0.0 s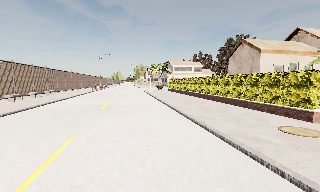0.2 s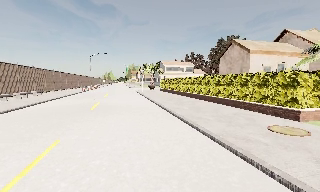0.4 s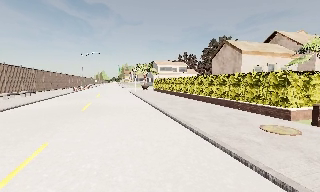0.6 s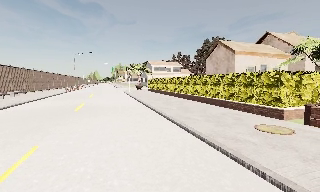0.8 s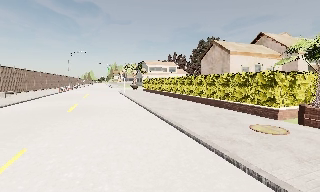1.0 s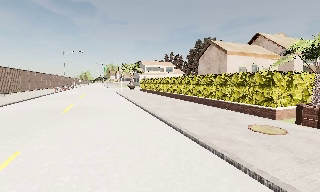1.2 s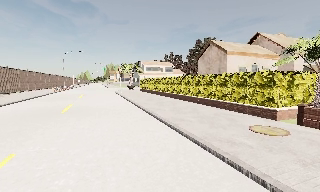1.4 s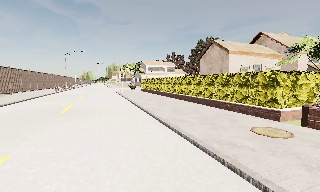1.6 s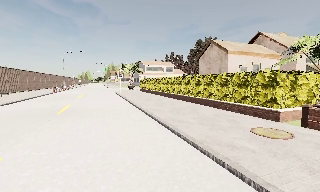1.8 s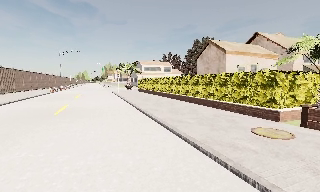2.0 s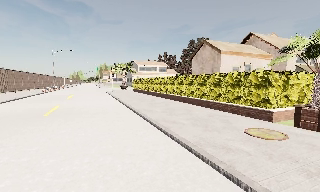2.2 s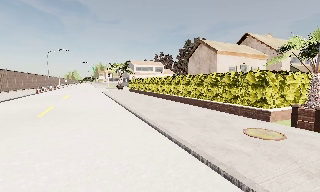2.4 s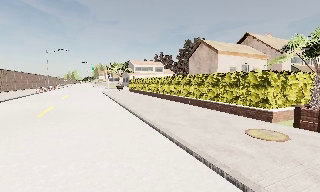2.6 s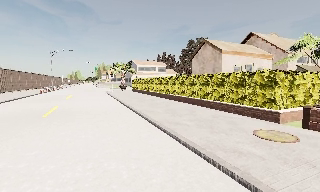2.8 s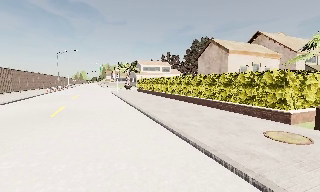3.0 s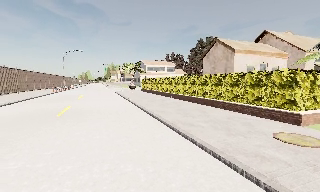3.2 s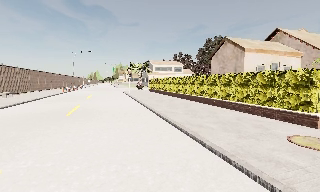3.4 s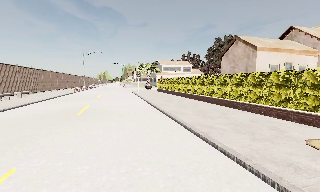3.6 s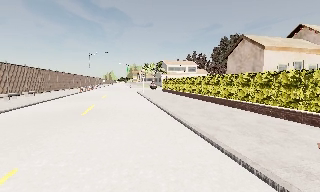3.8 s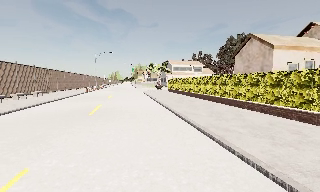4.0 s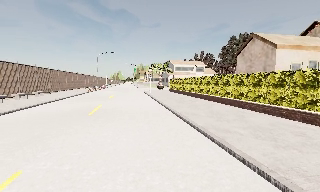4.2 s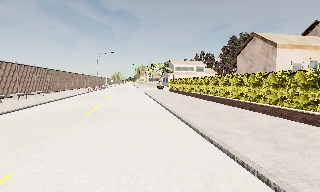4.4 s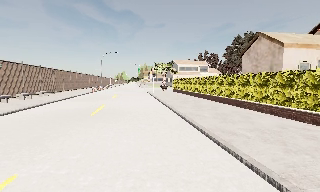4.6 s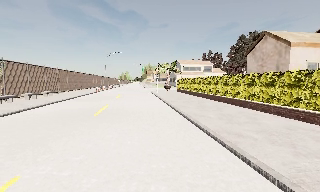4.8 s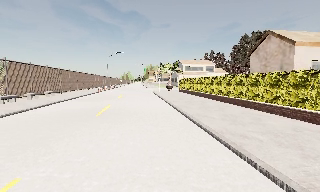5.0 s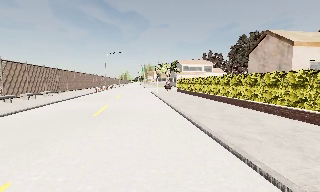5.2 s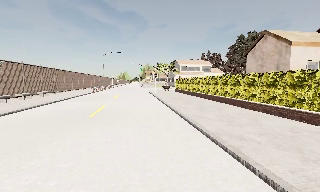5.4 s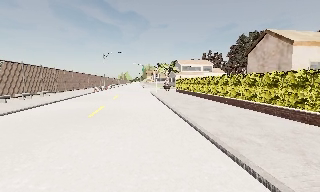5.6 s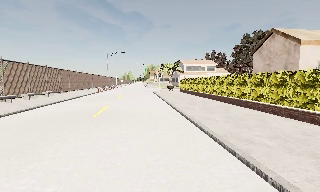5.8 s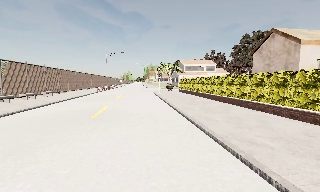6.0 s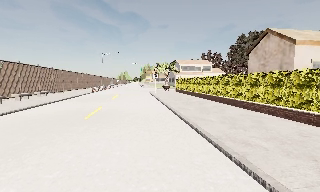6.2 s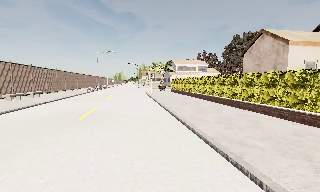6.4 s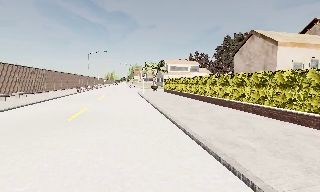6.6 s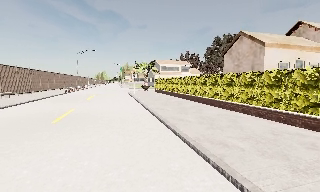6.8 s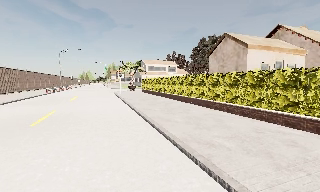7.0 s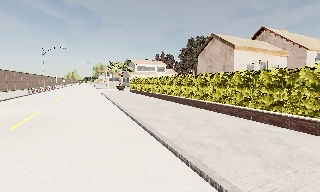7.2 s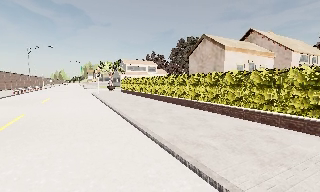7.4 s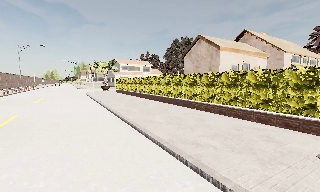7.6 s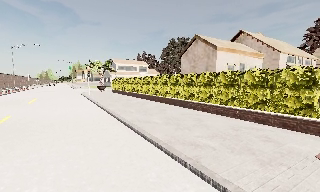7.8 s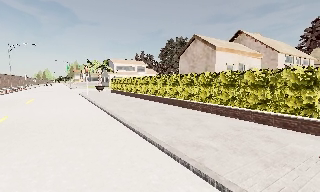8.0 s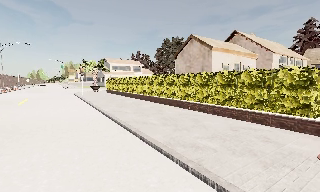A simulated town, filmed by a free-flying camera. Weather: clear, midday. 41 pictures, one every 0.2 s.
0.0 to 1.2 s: The camera travels forward, about 0.5 m, so what stands in front looms larger.
1.2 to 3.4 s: The camera travels forward, about 1 m, so what stands in front looms larger.
3.4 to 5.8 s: The camera travels forward, about 1 m, so what stands in front looms larger.
5.8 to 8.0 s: The scene slides to the left, as the camera pans about 25 degrees to its right. It travels forward, about 1 m, so what stands in front looms larger.
The film runs forward here.
